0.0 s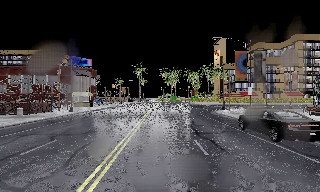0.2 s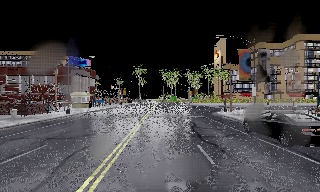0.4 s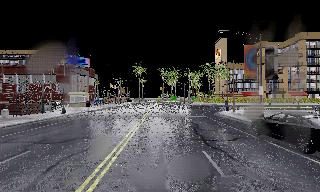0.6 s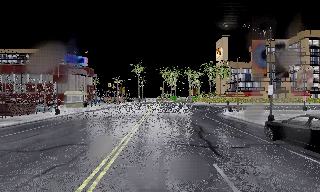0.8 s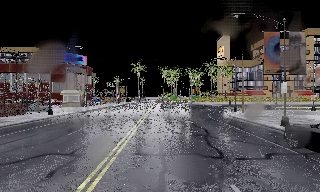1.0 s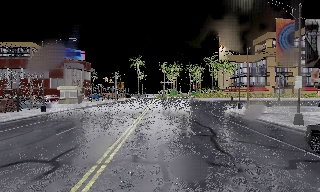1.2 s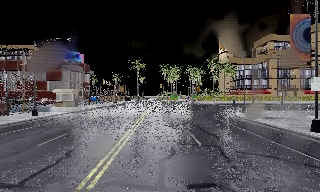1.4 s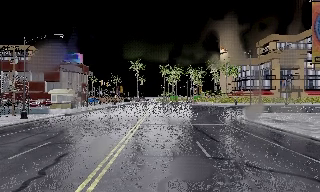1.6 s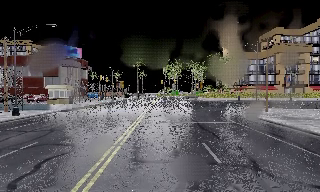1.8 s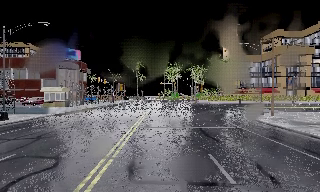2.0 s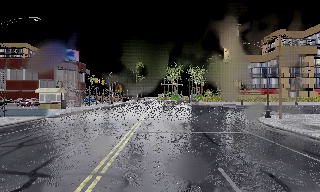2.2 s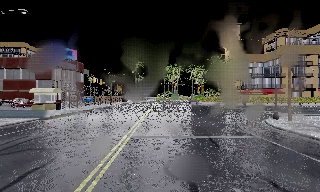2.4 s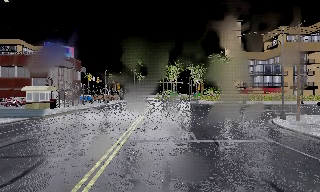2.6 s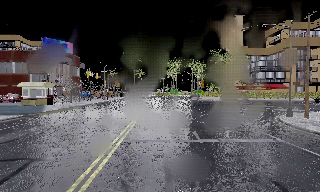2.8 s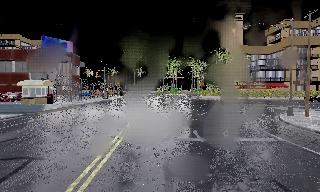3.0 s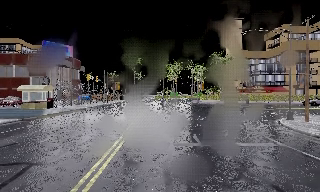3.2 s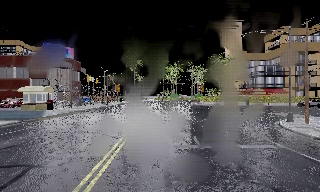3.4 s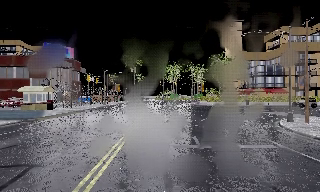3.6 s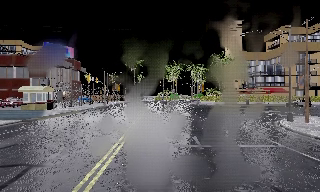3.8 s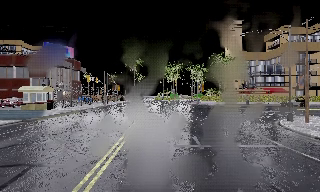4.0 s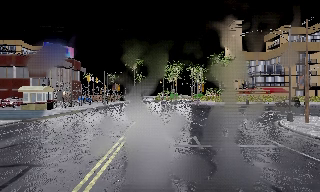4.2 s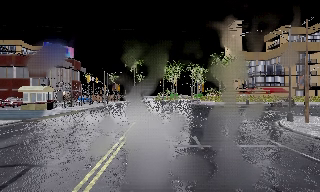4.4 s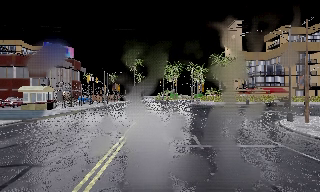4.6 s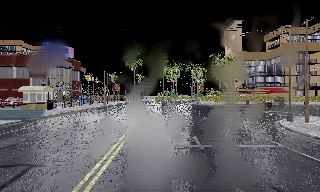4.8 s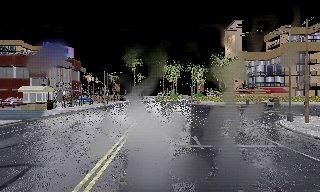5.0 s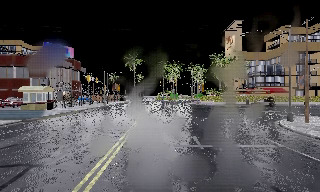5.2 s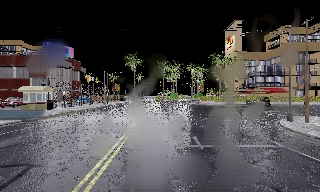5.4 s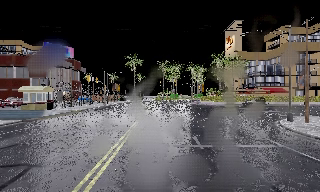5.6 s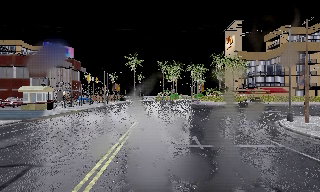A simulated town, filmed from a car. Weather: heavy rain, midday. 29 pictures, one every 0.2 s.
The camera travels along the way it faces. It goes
forward.
0.0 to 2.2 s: The camera travels forward, about 12 m, so what stands in front looms larger.
2.2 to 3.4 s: The camera travels forward, about 1.5 m, so what stands in front looms larger. It loses speed.
3.4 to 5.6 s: The camera keeps its place and its aim.
The film runs forward here.
